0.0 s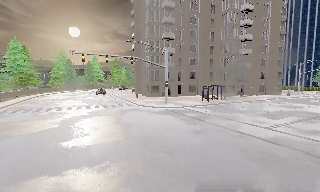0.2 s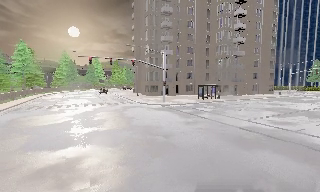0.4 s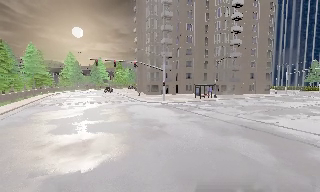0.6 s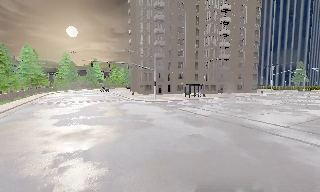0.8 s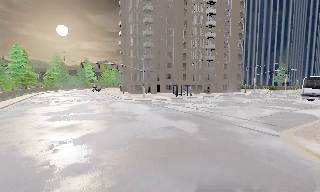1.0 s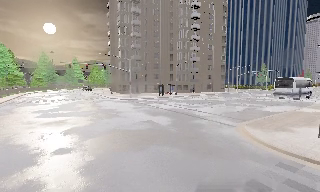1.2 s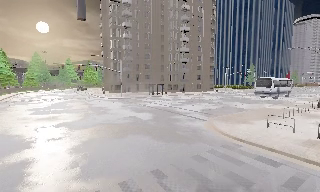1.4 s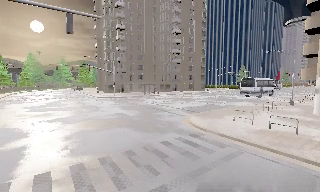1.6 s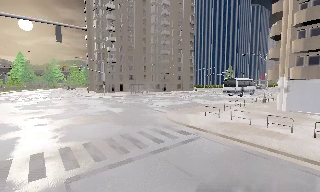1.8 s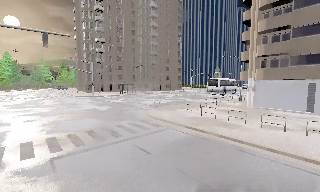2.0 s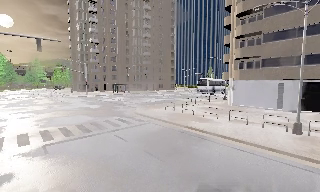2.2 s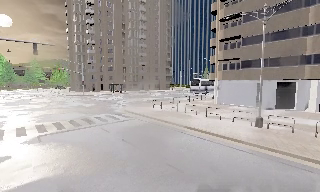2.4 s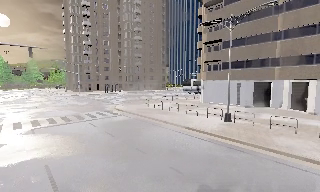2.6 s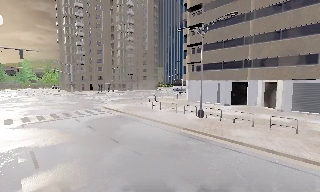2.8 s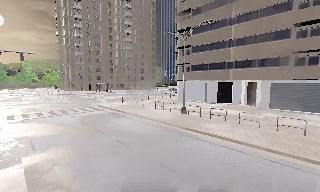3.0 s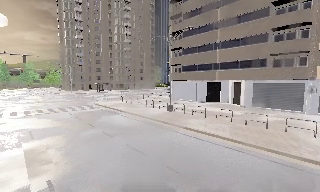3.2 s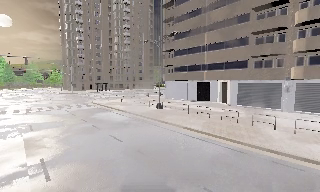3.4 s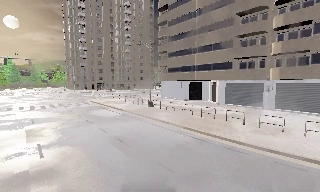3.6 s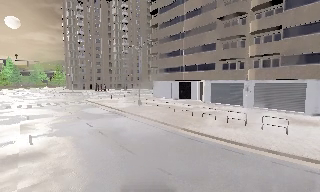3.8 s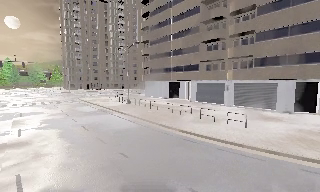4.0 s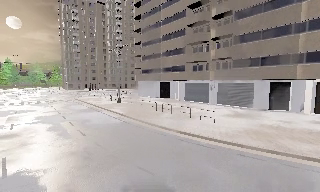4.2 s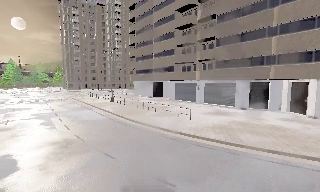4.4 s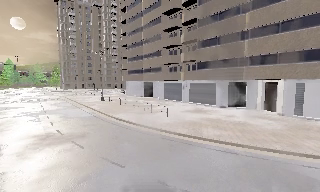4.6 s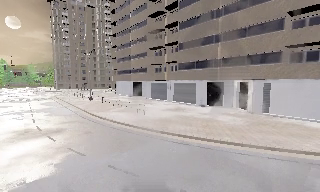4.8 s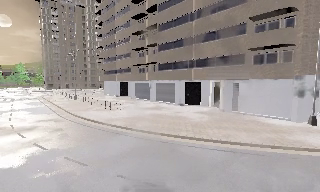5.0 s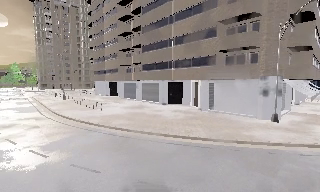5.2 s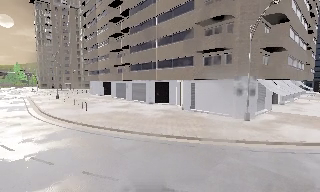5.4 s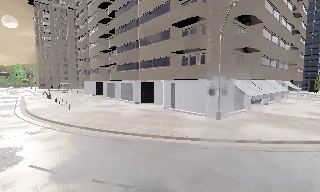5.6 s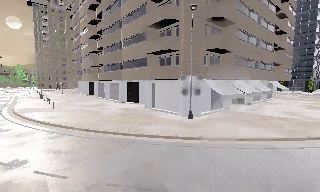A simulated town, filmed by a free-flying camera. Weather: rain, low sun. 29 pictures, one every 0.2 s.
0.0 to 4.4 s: The camera pans to its right, which is clockwise from overhead, by about 15 degrees. It travels backward and to its right, about 45 m, so what stands in front gets smaller.
4.4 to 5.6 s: The camera travels to its right, about 13 m, so close, fixed things drift to the left.
The film runs forward here.
